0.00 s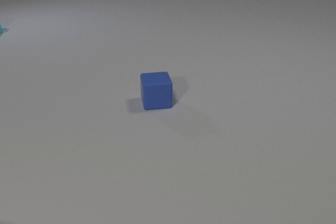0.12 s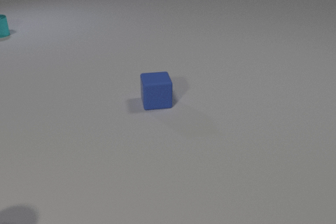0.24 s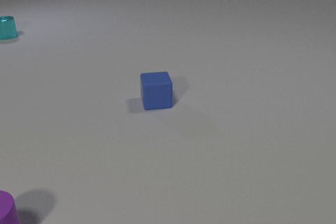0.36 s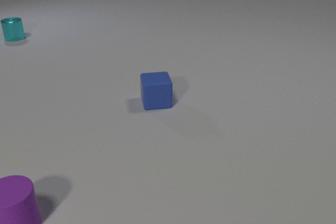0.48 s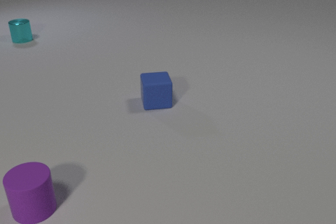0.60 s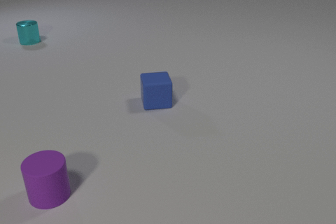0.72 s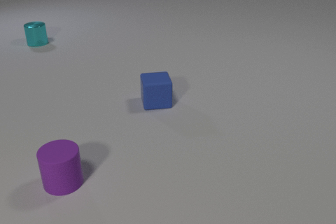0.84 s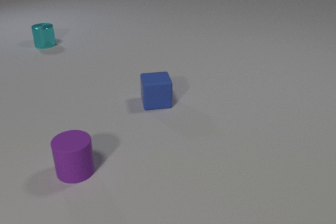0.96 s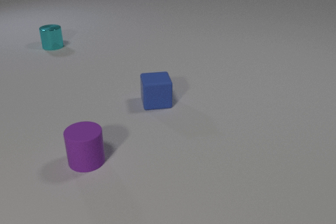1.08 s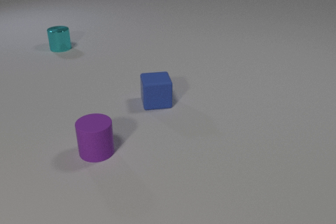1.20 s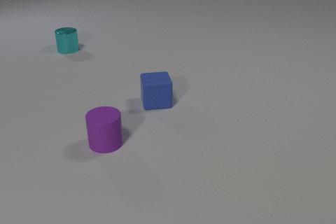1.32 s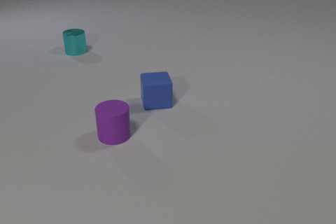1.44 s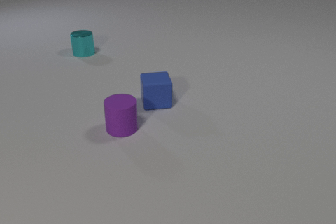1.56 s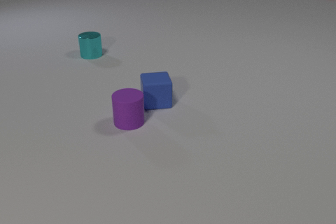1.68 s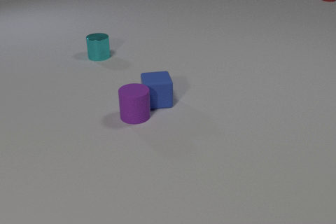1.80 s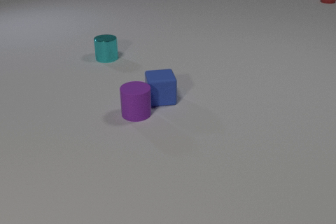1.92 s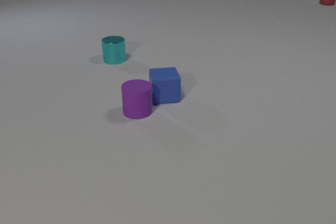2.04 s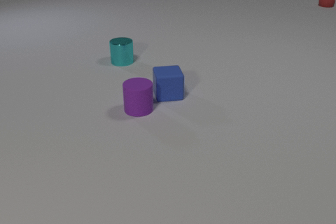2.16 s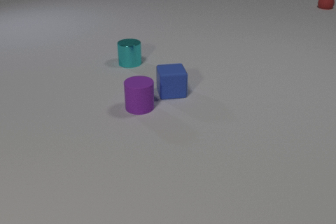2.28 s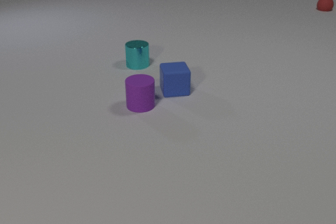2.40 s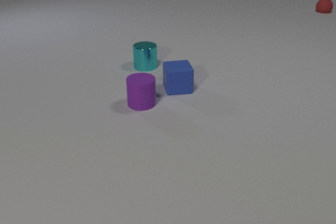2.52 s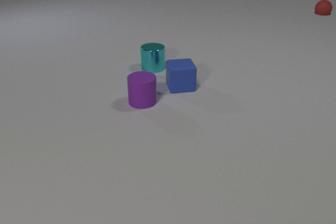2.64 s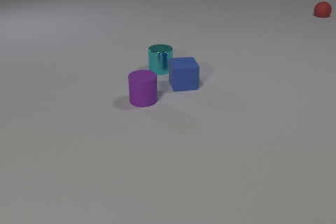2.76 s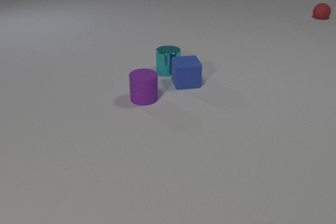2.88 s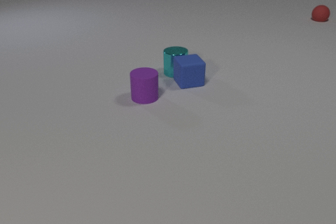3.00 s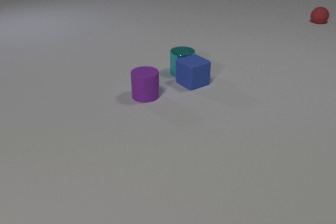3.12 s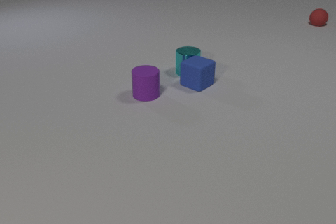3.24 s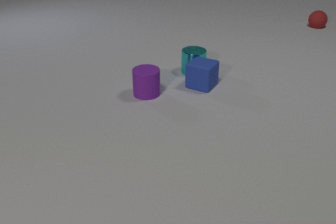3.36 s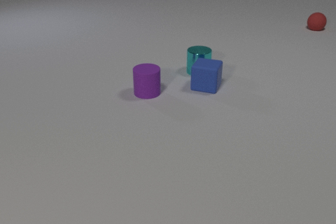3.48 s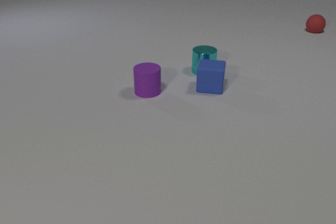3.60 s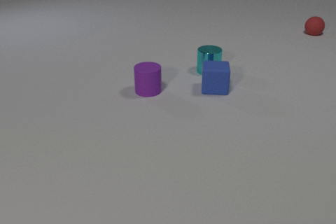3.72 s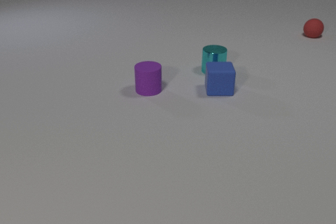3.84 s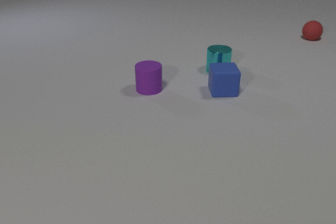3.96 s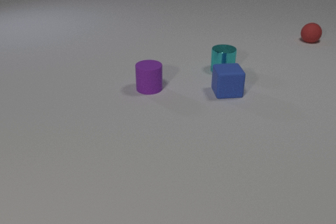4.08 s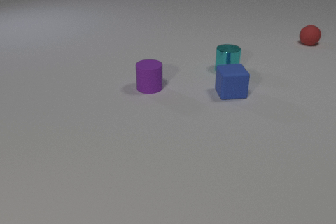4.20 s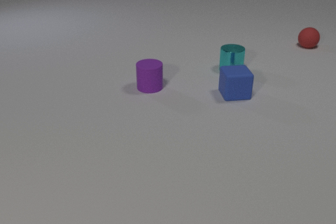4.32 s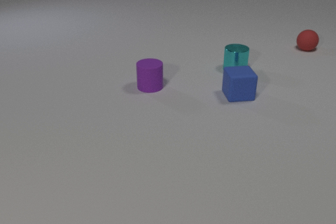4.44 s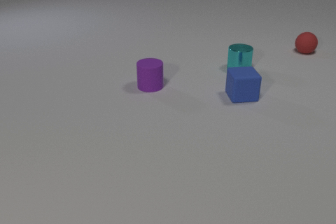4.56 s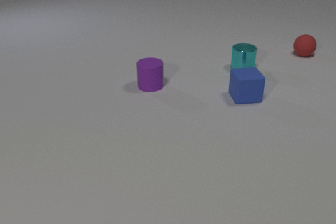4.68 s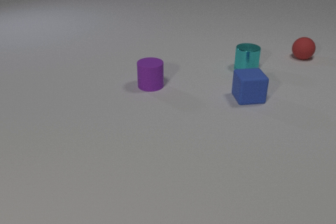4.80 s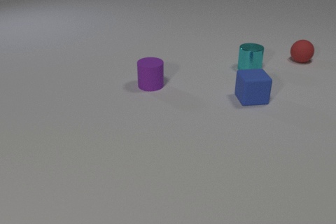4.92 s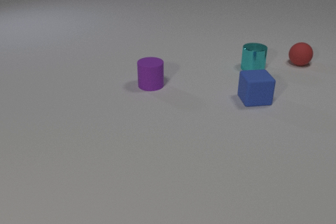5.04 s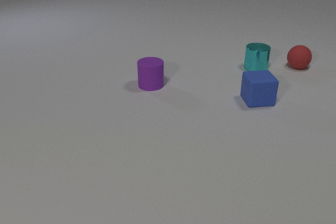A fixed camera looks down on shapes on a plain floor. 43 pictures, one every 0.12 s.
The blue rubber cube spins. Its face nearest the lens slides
to the right.
The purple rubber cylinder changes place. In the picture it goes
away from the camera.
0.00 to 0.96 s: The purple rubber cylinder comes in at the bottom edge, slides away from the camera and to the right. The cyan metal cylinder slides toward the camera and to the right.
0.96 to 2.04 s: The purple rubber cylinder slides away from the camera and to the right. The blue rubber cube slides away from the camera and to the right. The cyan metal cylinder slides to the right and toward the camera. The red rubber sphere comes in at the top edge, rolls toward the camera. The purple rubber cylinder and the blue rubber cube collide.
2.04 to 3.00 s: The purple rubber cylinder slides away from the camera. The blue rubber cube slides away from the camera and to the right, spins counterclockwise seen from above by about 15 degrees, its near face sliding to the right. The cyan metal cylinder slides to the right and toward the camera. The red rubber sphere rolls toward the camera. The blue rubber cube and the cyan metal cylinder collide.
3.00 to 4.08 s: The purple rubber cylinder slides away from the camera. The blue rubber cube slides to the right and toward the camera, spins counterclockwise seen from above by about 60 degrees, its near face sliding to the right. The cyan metal cylinder slides to the right. The red rubber sphere rolls toward the camera.
4.08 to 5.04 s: The purple rubber cylinder slides away from the camera. The blue rubber cube slides to the right. The cyan metal cylinder slides to the right. The red rubber sphere rolls toward the camera.
What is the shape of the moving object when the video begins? cylinder.
Are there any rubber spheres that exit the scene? no.
How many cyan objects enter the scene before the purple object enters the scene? 0.
